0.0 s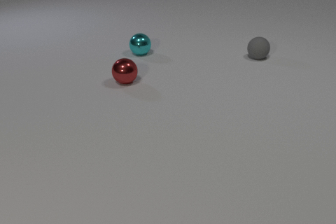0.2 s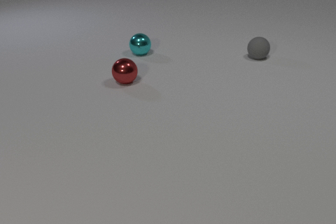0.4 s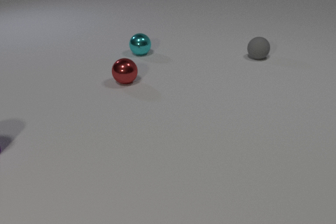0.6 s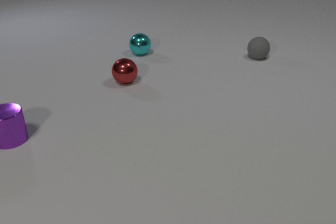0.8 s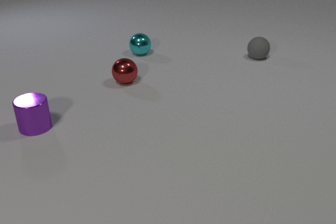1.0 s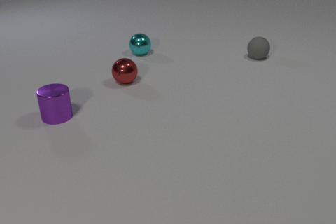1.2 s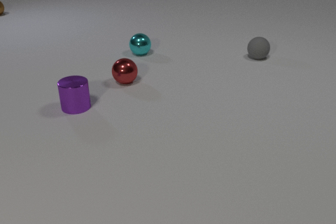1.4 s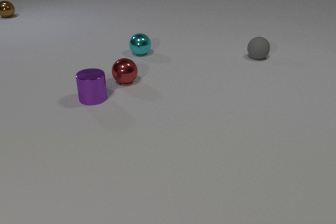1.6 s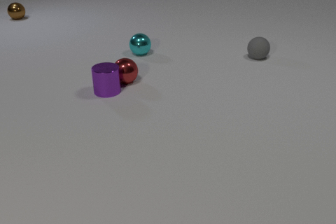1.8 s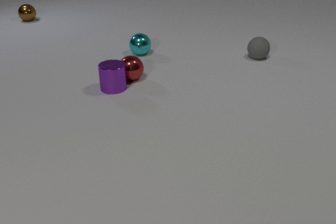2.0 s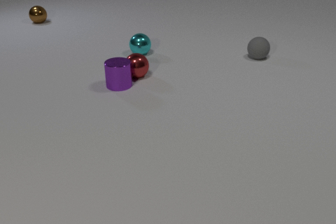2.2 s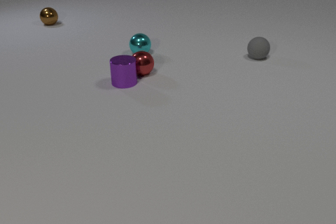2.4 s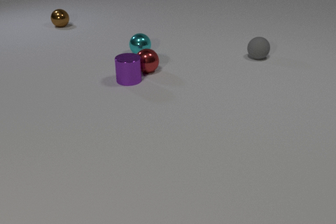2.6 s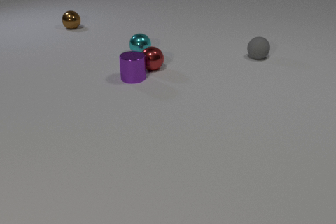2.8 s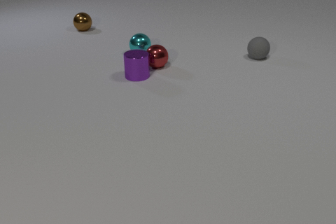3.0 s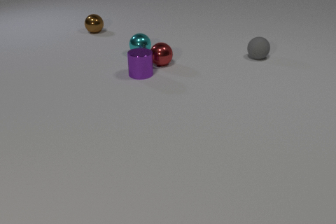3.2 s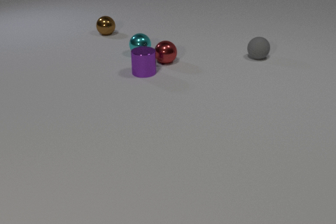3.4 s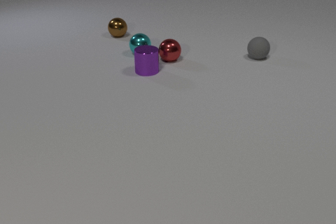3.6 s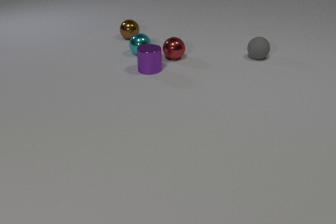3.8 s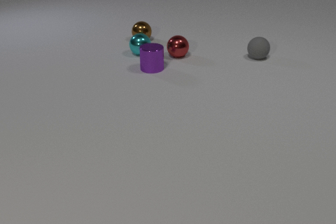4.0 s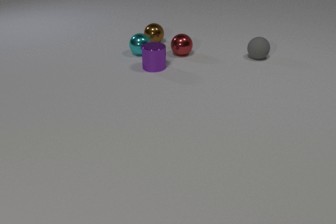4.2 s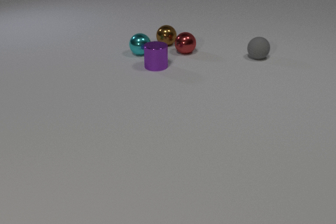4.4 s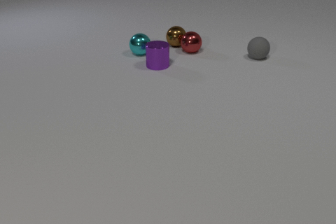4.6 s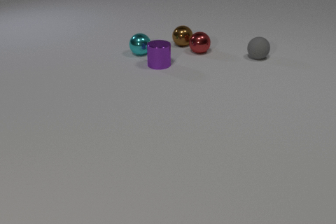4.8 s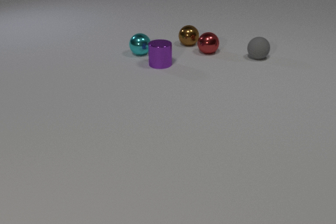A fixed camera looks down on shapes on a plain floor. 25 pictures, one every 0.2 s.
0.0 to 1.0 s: The purple metal cylinder comes in at the left edge, slides to the right and away from the camera.
1.0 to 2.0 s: The purple metal cylinder slides to the right and away from the camera. The red metal sphere rolls away from the camera and to the right. The brown metal sphere comes in at the left edge, rolls toward the camera and to the right. The purple metal cylinder and the red metal sphere collide.
2.0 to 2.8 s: The purple metal cylinder slides away from the camera and to the right. The red metal sphere rolls away from the camera and to the right. The brown metal sphere rolls to the right and toward the camera.
2.8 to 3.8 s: The purple metal cylinder slides away from the camera and to the right. The red metal sphere rolls away from the camera and to the right. The brown metal sphere rolls to the right and toward the camera.
3.8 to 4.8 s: The purple metal cylinder slides away from the camera and to the right. The red metal sphere rolls to the right and away from the camera. The brown metal sphere rolls to the right. The red metal sphere and the brown metal sphere collide.
What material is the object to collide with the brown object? metal.
What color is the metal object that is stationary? cyan.
What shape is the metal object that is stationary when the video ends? sphere.
